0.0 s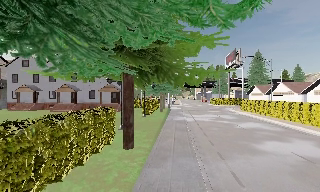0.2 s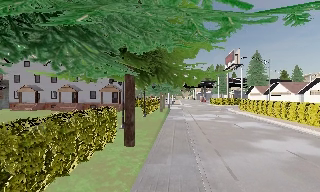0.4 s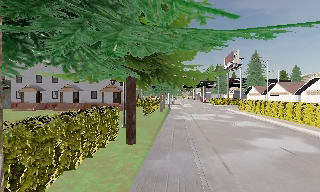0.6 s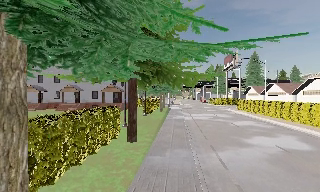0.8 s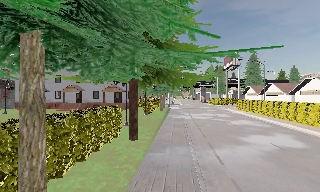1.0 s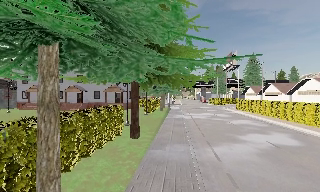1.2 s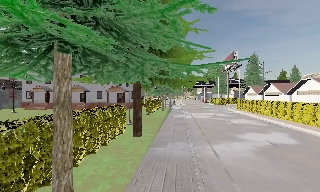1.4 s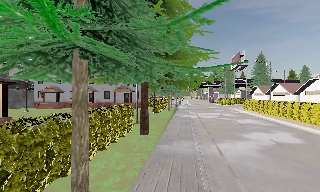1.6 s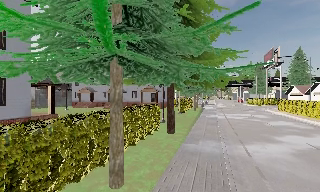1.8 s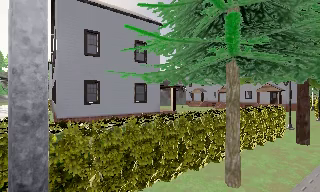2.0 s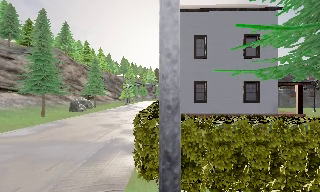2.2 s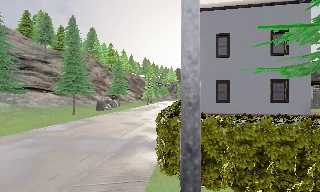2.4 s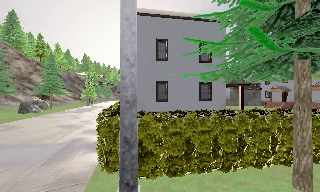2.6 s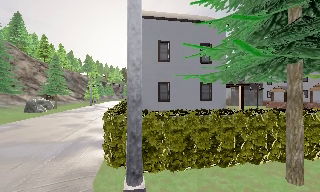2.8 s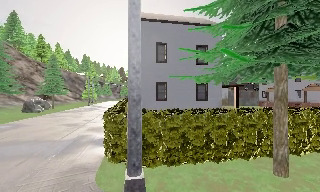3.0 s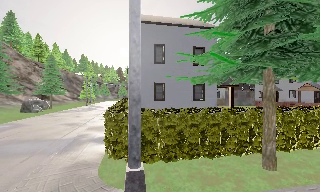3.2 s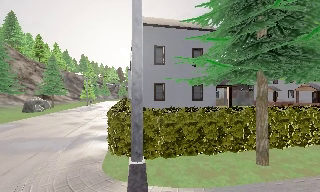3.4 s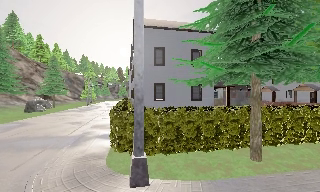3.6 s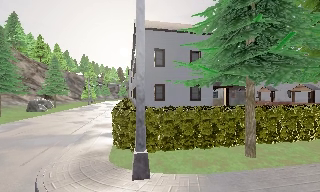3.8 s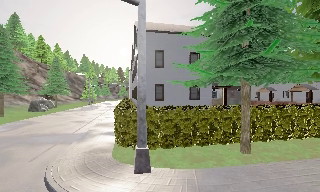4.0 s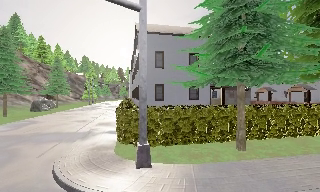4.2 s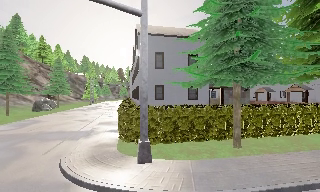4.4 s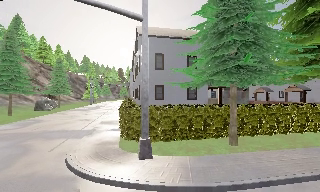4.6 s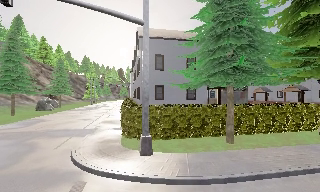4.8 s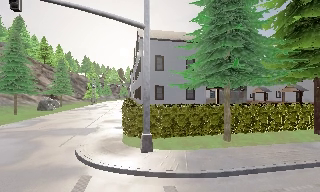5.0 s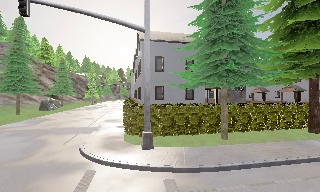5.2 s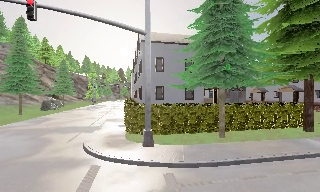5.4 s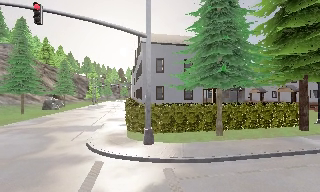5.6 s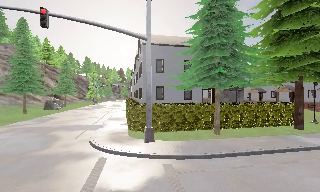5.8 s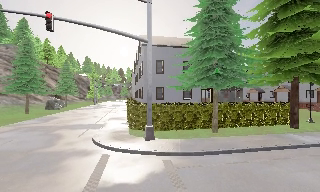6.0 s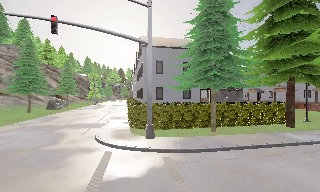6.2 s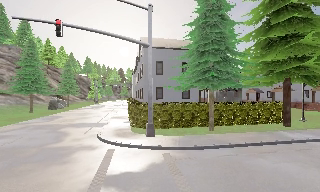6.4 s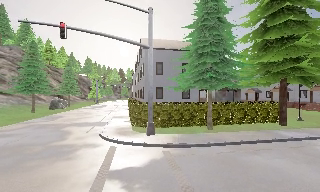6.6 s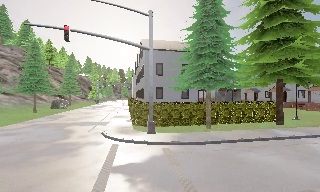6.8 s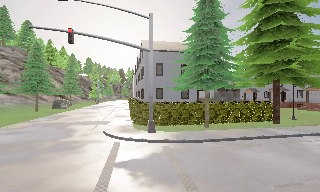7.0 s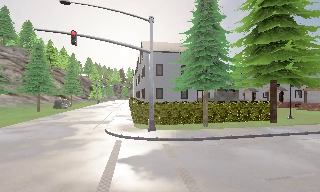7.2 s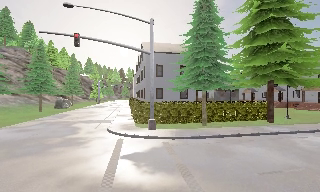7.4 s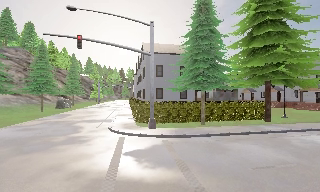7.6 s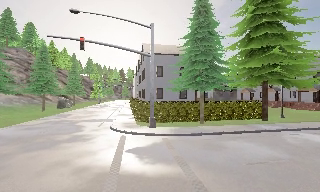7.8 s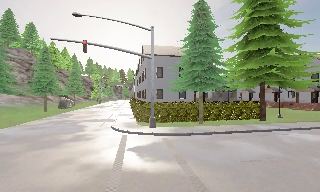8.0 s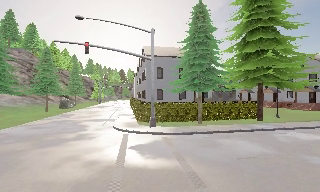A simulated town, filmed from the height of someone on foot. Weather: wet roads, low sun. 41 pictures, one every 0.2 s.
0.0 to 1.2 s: The camera travels backward, about 2 m, so what stands in front gets smaller.
1.2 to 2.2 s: The scene slides to the right, as the camera pans about 95 degrees to its left. It travels backward, about 1.5 m.
2.2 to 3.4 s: The camera swings to its right by about 20 degrees, and the scene slides to the left. It travels backward, about 2 m, so what stands in front gets smaller.
3.4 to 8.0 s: The camera travels backward, about 9 m, so what stands in front gets smaller.
The film runs backward here.
